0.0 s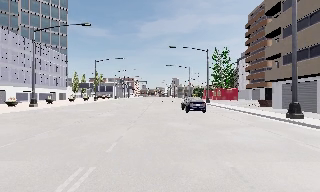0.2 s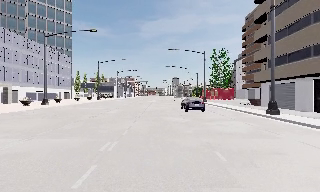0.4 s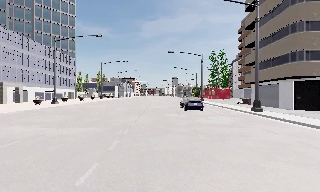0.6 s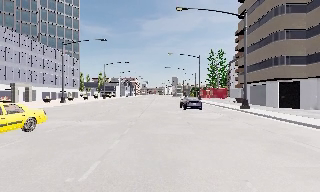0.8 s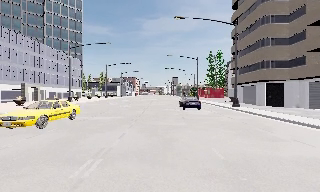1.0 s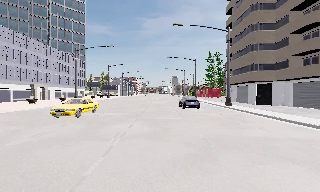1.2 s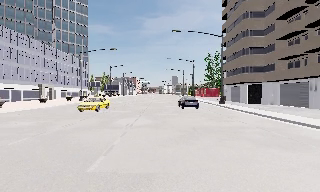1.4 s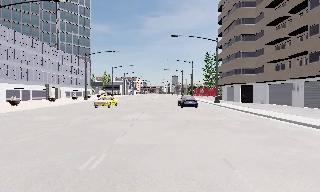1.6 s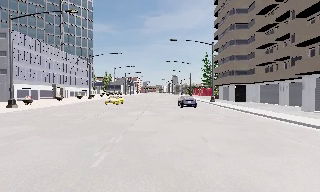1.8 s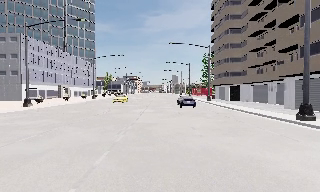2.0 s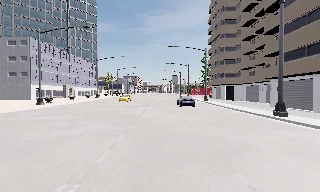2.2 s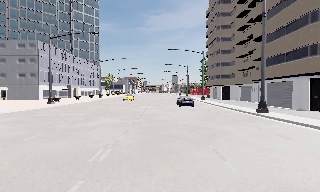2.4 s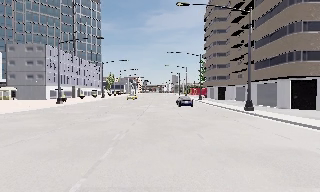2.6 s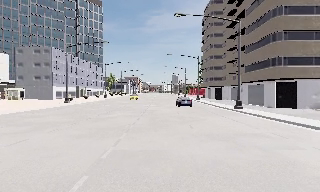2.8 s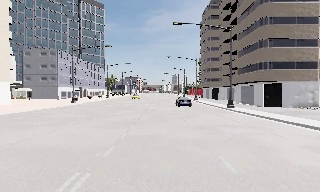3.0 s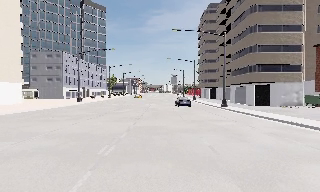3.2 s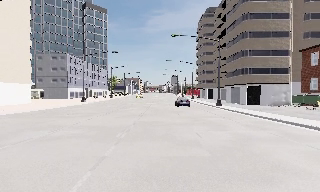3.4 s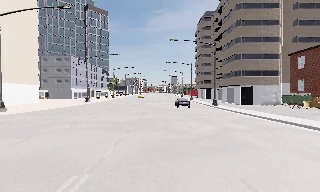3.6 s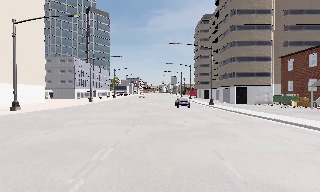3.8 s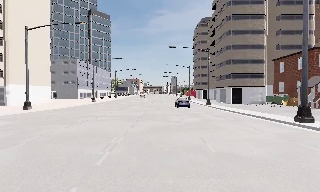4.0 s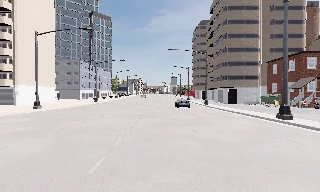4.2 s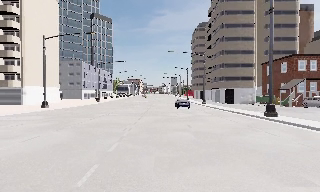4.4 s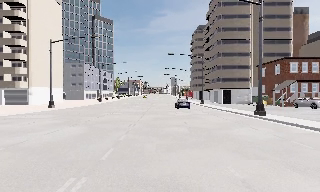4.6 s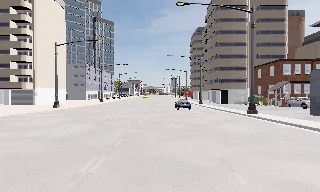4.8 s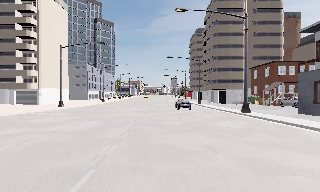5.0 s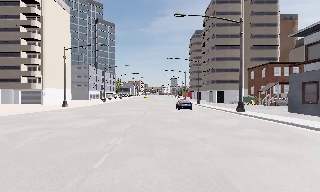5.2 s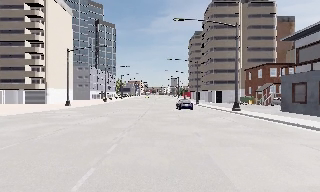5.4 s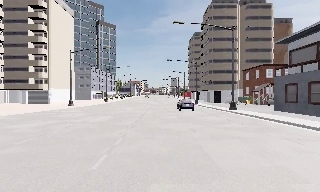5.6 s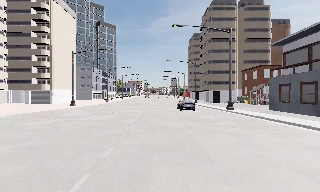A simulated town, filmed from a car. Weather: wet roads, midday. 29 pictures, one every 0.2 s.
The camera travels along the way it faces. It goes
backward.
0.0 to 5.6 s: The camera travels backward, about 50 m, so what stands in front gets smaller. It loses speed.
The film runs backward here.
